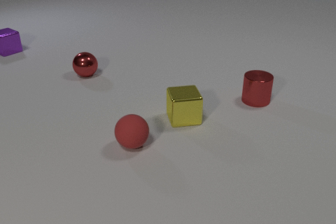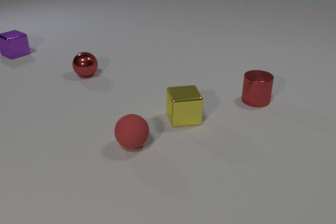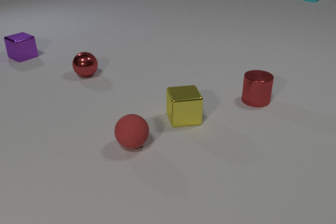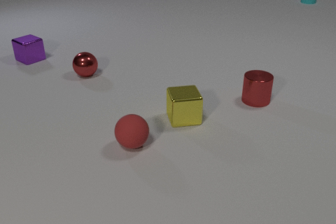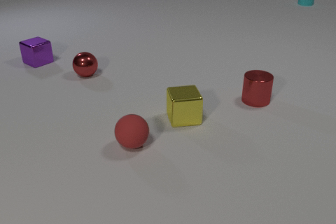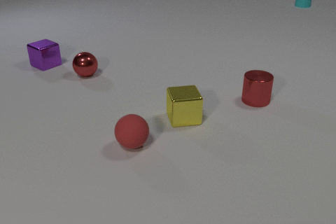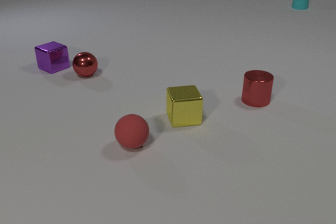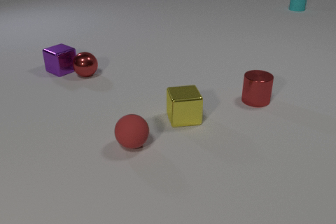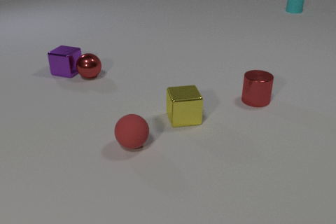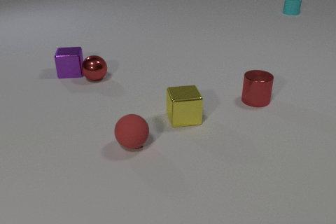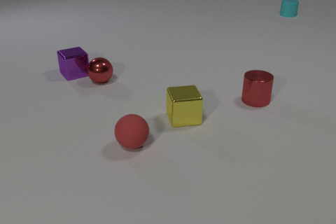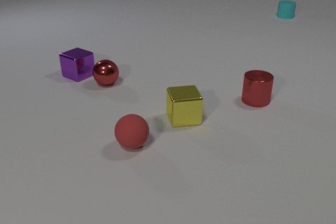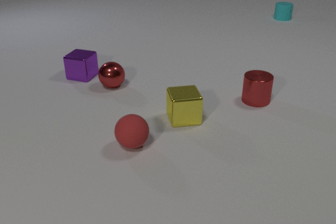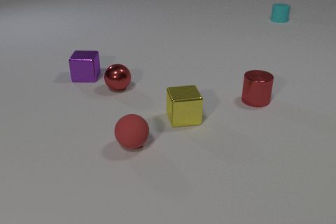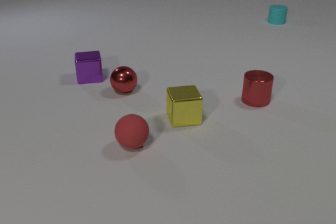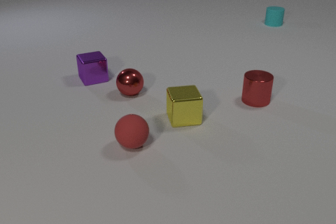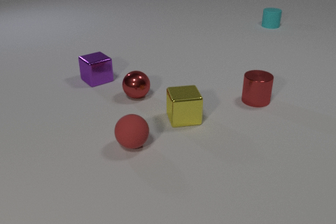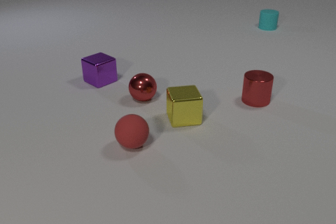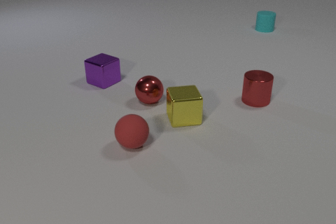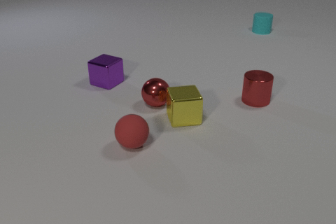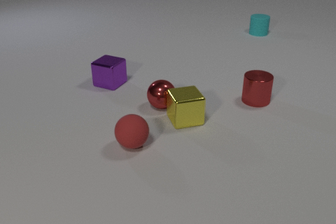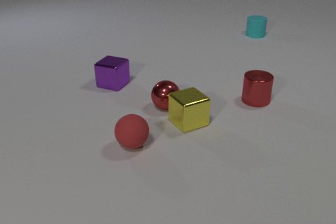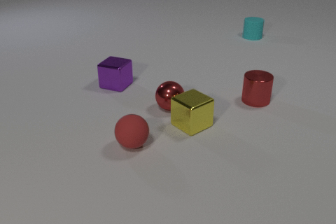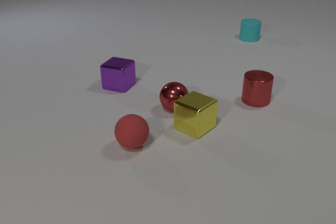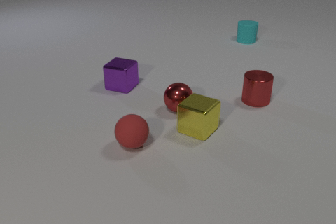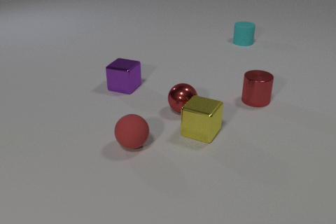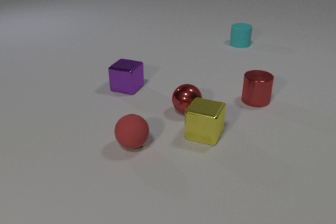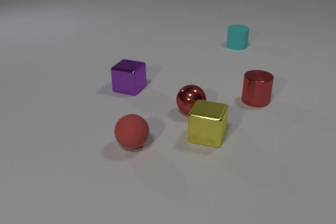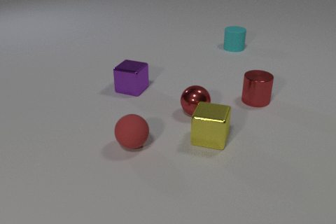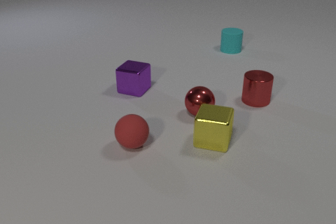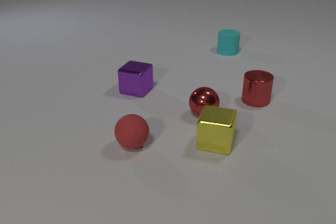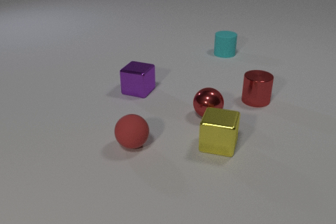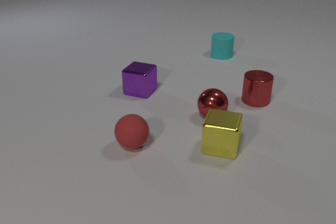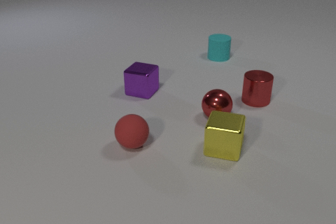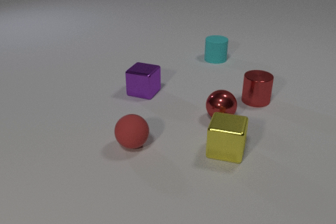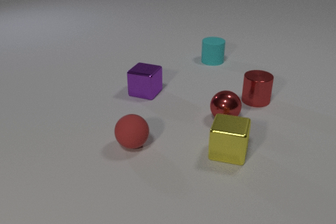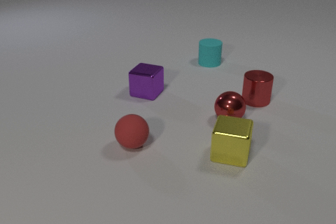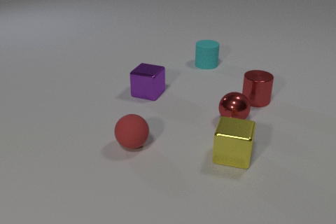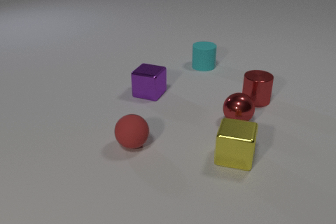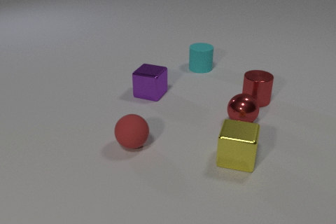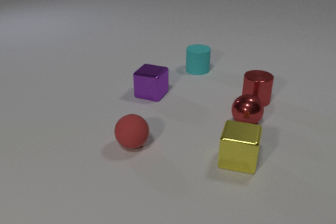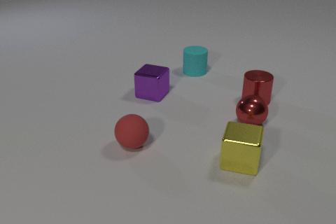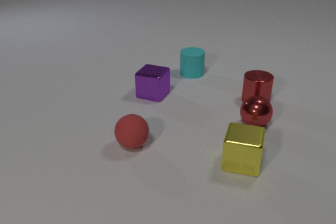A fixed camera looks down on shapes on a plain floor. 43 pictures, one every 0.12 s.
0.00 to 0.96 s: The purple metal cube slides toward the camera and to the right. The cyan rubber cylinder slides toward the camera. The purple metal cube and the red metal sphere collide.
0.96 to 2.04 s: The purple metal cube slides to the right and toward the camera, spins counterclockwise seen from above by about 150 degrees, its near face sliding to the right. The red metal sphere rolls toward the camera and to the right. The cyan rubber cylinder slides toward the camera.
2.04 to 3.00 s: The purple metal cube slides to the right and toward the camera, spins so that its near face slides to the right, counterclockwise seen from above. The red metal sphere rolls to the right and toward the camera. The yellow metal cube slides toward the camera and to the right, spins counterclockwise seen from above by about 60 degrees, its near face sliding to the right. The cyan rubber cylinder slides toward the camera and to the left. The red metal sphere and the yellow metal cube collide.
3.00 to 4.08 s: The purple metal cube slides to the right and toward the camera. The red metal sphere rolls to the right. The yellow metal cube slides toward the camera and to the right. The cyan rubber cylinder slides toward the camera and to the left.
4.08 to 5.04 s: The purple metal cube slides to the right and toward the camera. The red metal sphere rolls to the right. The yellow metal cube slides toward the camera and to the right. The cyan rubber cylinder slides toward the camera and to the left.
What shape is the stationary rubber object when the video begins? sphere.
What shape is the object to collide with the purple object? sphere.
Are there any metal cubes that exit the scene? no.
